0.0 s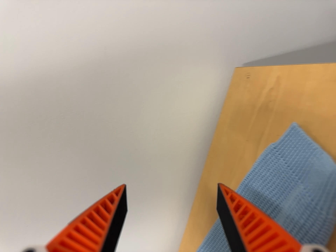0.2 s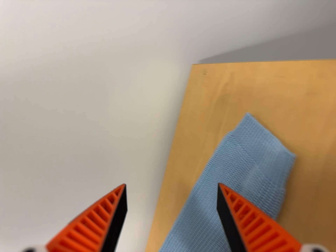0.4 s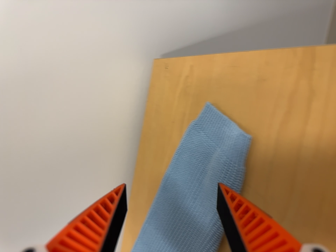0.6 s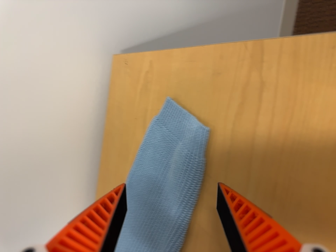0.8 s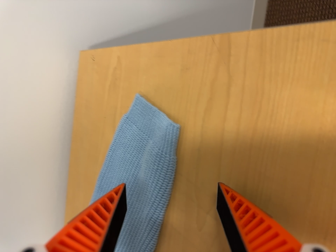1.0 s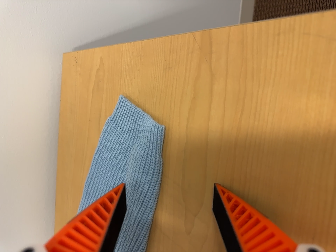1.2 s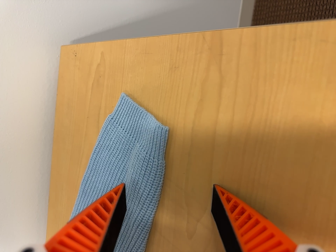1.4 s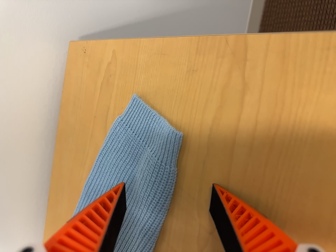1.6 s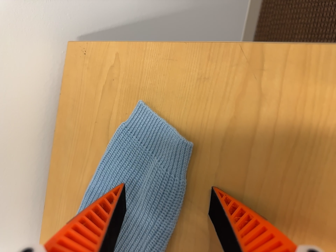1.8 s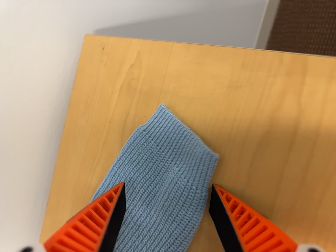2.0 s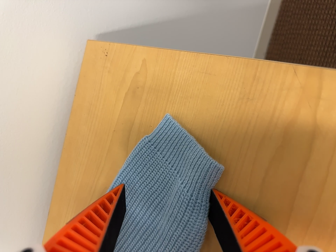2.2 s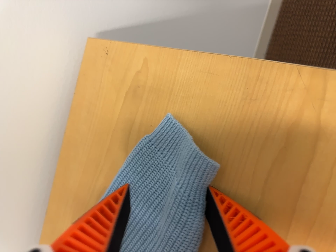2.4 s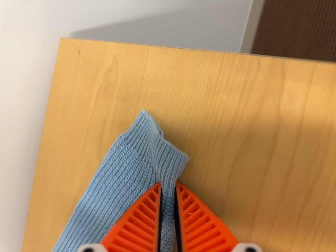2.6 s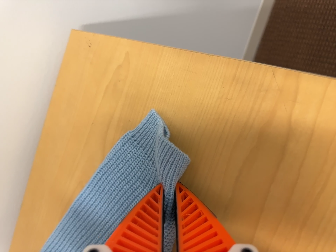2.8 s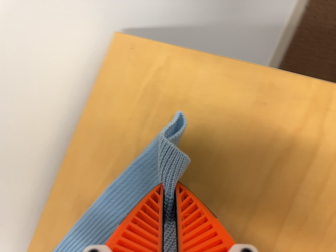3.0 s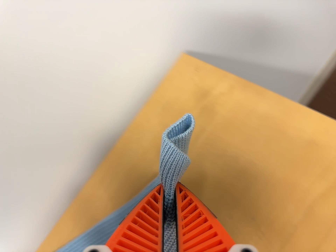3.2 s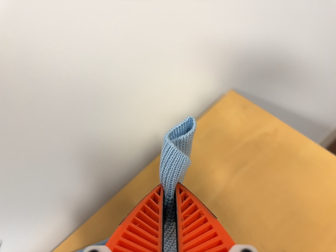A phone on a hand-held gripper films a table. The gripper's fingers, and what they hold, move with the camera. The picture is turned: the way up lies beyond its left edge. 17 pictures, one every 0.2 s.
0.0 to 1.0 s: The scene slides to the left, as the camera pans about 30 degrees to its right. It rolls about its line of sight by about 15 degrees, and the scene rotates counterclockwise.
1.0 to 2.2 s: The camera travels to its left and toward the top of its view, about 10 cm. It rolls about its line of sight by about 10 degrees, and the scene rotates clockwise.
2.2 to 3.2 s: The camera travels to its left and backward, about 18 cm, so close, fixed things drift to the right. Its aim tips toward the top of its view by about 10 degrees, and the scene shifts downward. It rolls about its line of sight by about 30 degrees, and the scene rotates clockwise.
The film runs forward here.
